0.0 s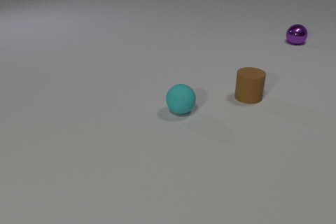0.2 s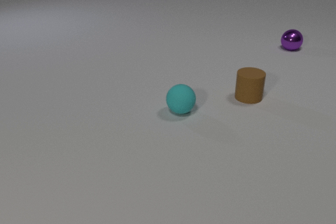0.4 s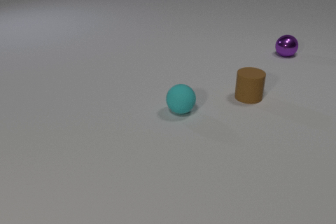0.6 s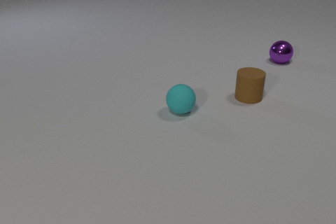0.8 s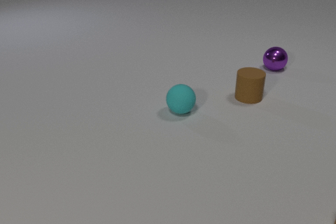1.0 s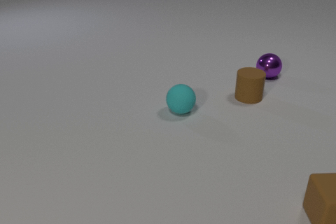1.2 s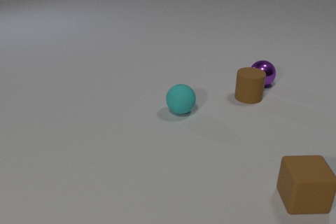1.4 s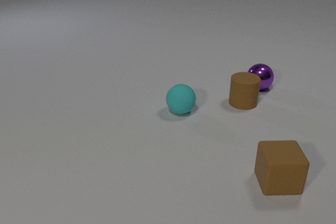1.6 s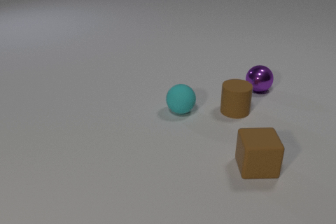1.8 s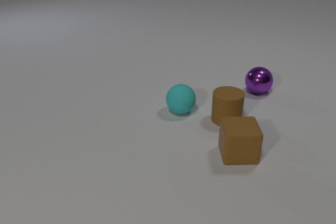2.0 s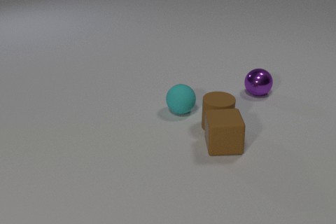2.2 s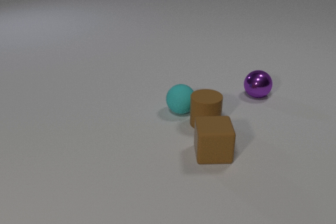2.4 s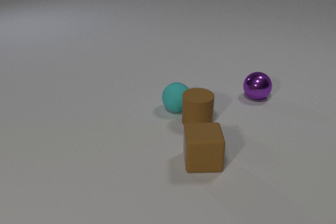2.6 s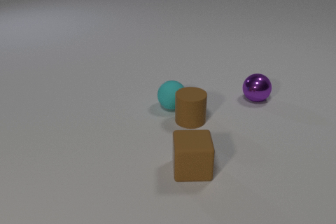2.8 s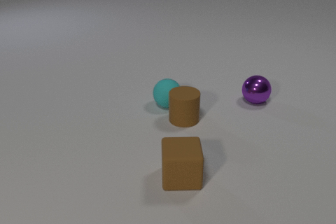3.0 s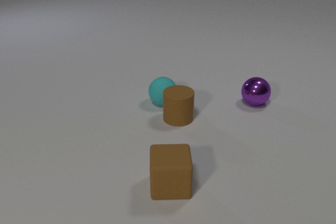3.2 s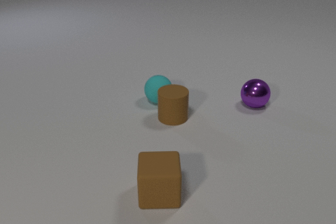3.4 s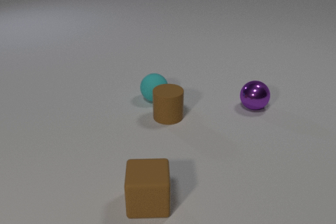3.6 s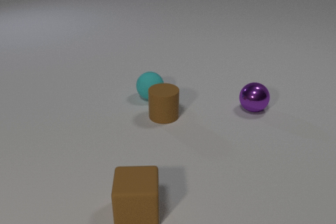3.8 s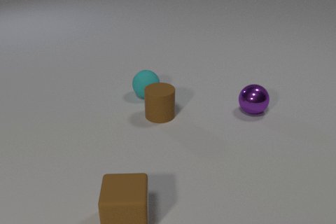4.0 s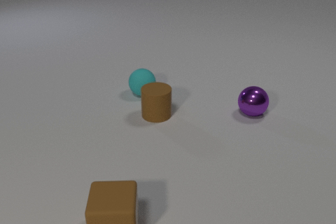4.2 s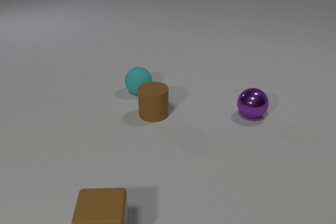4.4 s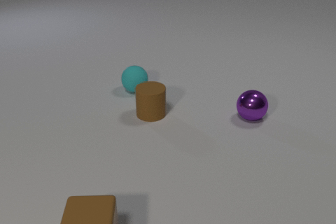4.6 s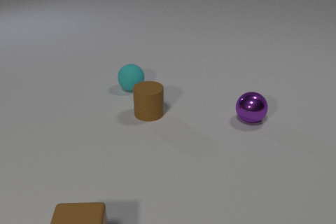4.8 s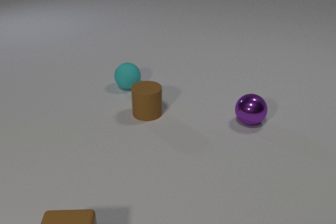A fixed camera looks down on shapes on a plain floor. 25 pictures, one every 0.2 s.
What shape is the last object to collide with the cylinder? sphere.
How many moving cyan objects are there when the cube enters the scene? 0.
How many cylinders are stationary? 0.
0.0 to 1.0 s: The purple metal sphere rolls toward the camera. The brown rubber cube comes in at the right edge, slides to the left and away from the camera.
1.0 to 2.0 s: The purple metal sphere rolls toward the camera. The brown rubber cylinder slides toward the camera and to the left. The brown rubber cube slides to the left and away from the camera. The purple metal sphere and the brown rubber cylinder collide. The brown rubber cylinder and the brown rubber cube collide.
2.0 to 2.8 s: The purple metal sphere rolls toward the camera. The brown rubber cylinder slides to the left. The brown rubber cube slides toward the camera and to the left. The cyan rubber sphere rolls to the left and away from the camera. The brown rubber cylinder and the cyan rubber sphere collide.
2.8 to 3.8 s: The purple metal sphere rolls toward the camera. The brown rubber cylinder slides to the left. The brown rubber cube slides toward the camera and to the left. The cyan rubber sphere rolls to the left and away from the camera.
3.8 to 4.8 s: The purple metal sphere rolls toward the camera. The brown rubber cylinder slides to the left. The brown rubber cube slides to the left and toward the camera. The cyan rubber sphere rolls away from the camera and to the left.
